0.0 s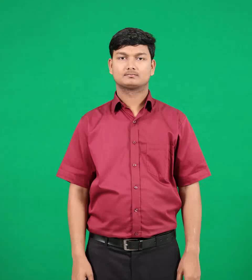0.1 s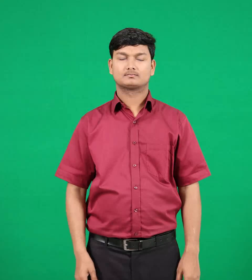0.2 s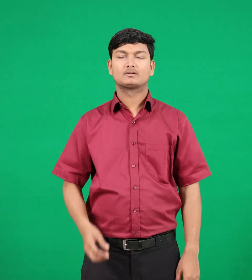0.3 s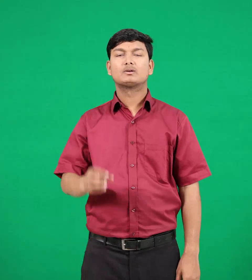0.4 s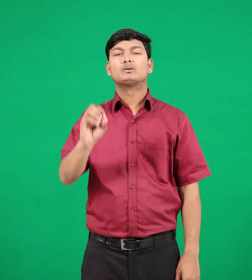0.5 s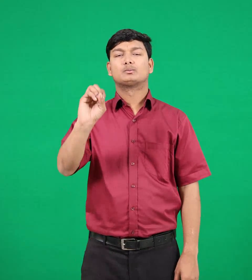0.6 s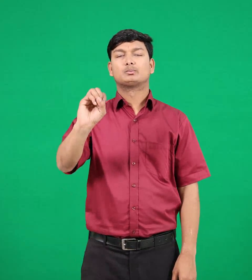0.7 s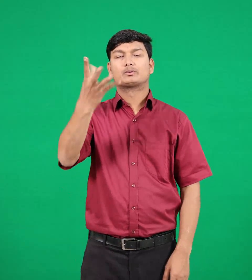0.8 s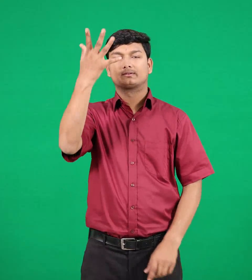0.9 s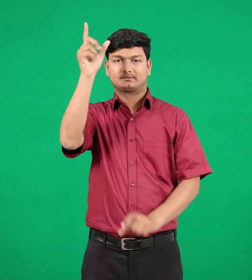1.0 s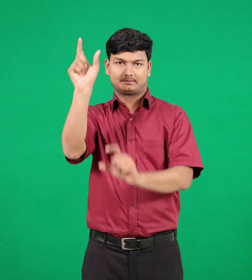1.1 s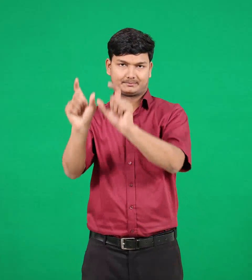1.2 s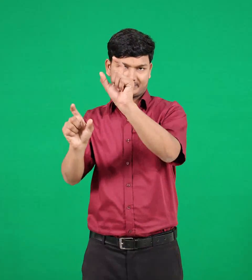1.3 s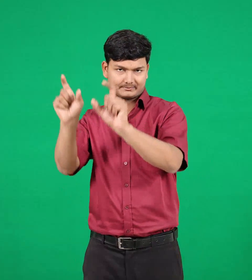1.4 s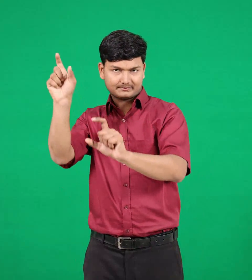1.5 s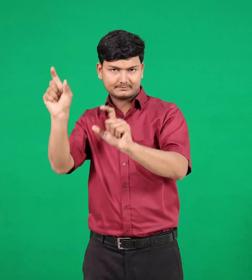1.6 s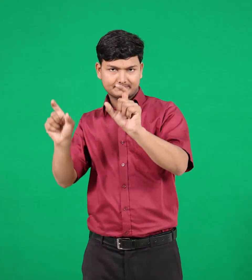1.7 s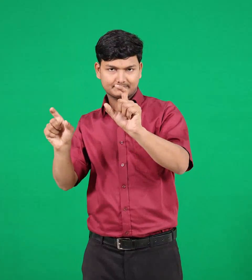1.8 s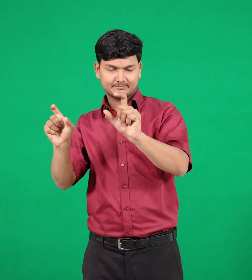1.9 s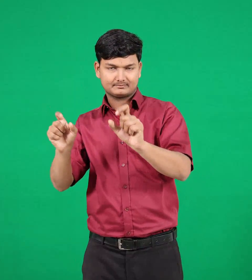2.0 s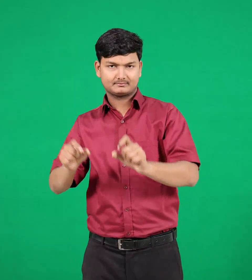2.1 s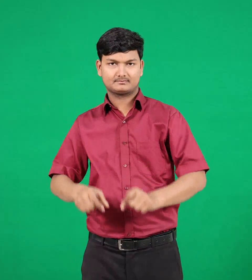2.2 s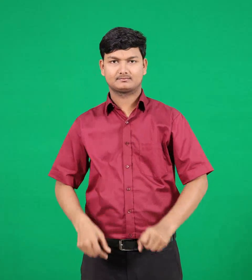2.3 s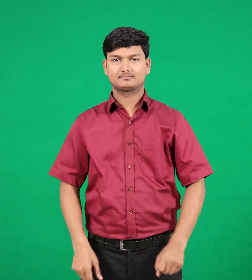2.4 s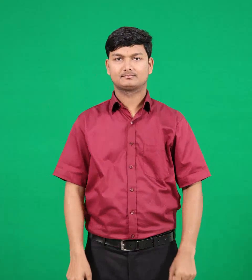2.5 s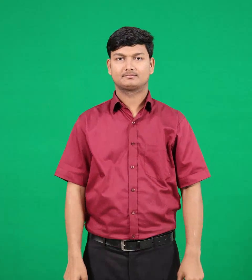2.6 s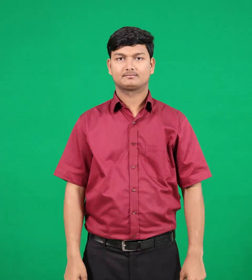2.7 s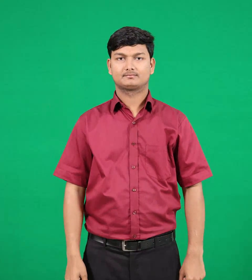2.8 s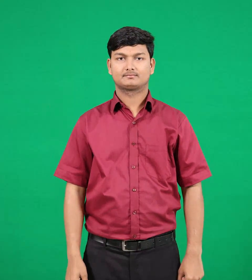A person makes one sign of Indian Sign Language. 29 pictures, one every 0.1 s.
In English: strangers
